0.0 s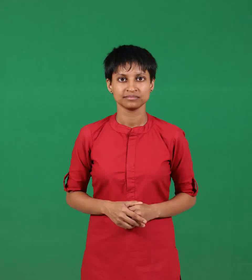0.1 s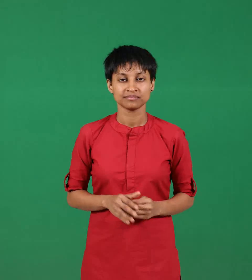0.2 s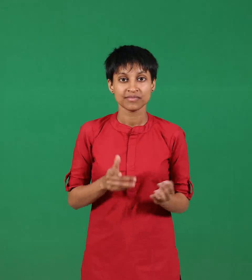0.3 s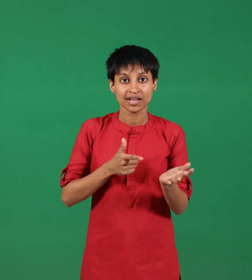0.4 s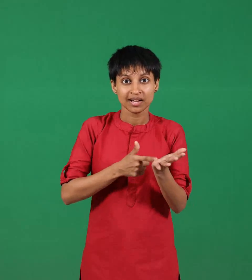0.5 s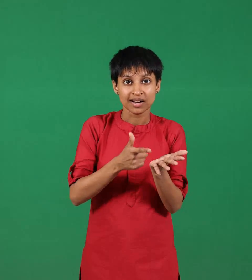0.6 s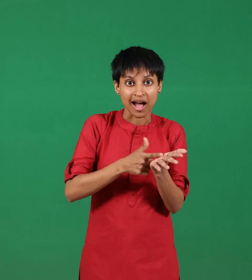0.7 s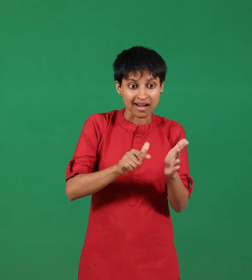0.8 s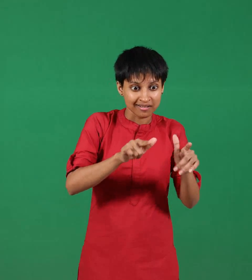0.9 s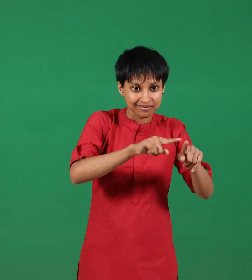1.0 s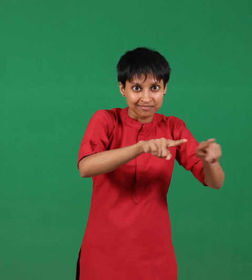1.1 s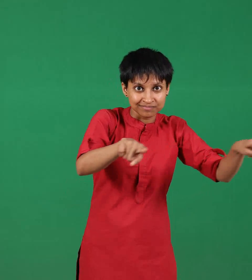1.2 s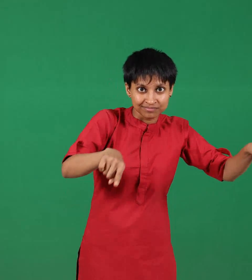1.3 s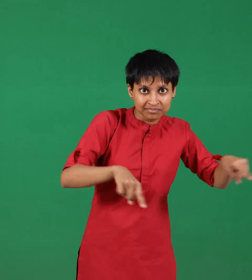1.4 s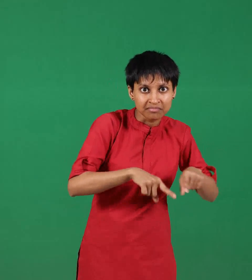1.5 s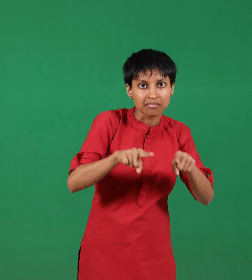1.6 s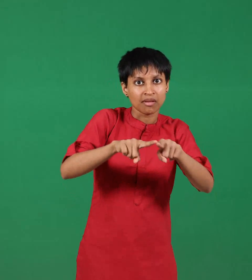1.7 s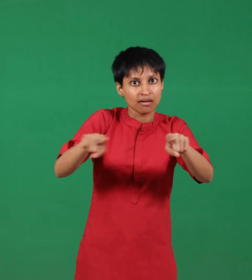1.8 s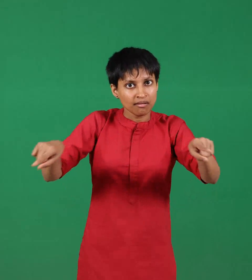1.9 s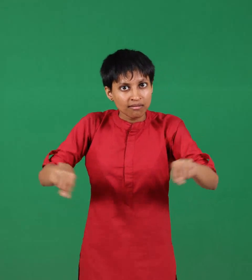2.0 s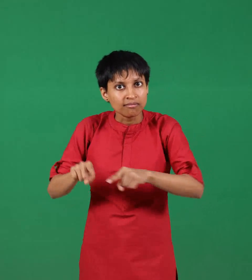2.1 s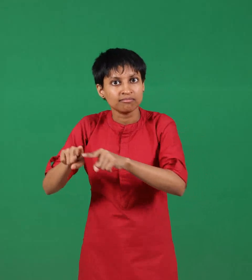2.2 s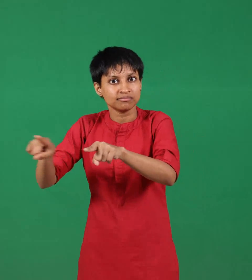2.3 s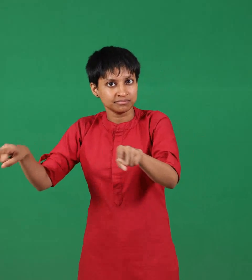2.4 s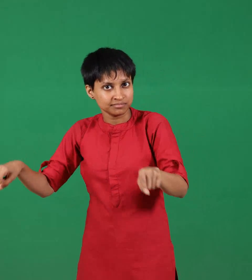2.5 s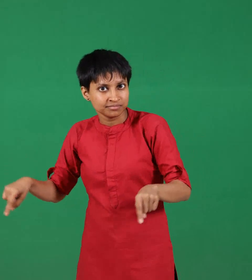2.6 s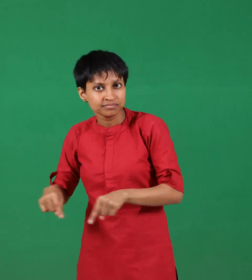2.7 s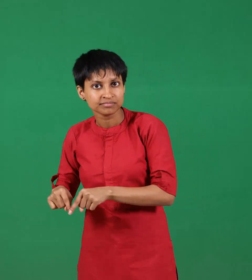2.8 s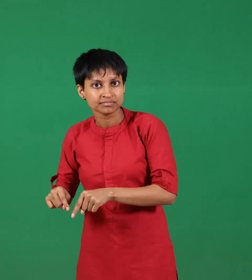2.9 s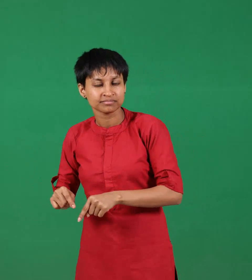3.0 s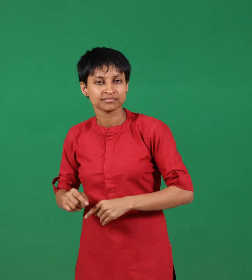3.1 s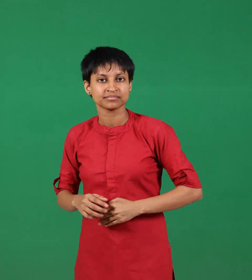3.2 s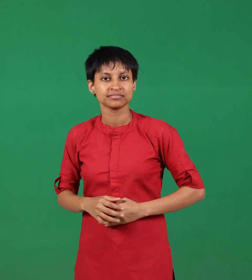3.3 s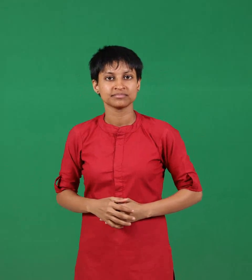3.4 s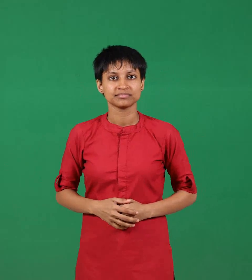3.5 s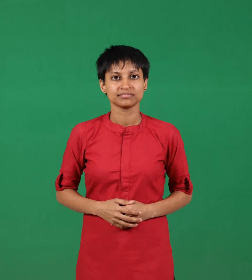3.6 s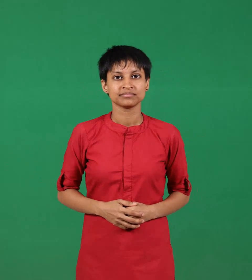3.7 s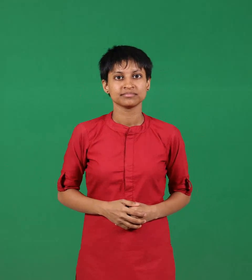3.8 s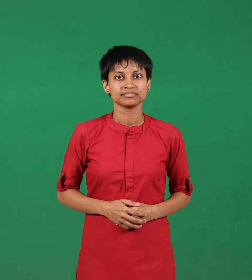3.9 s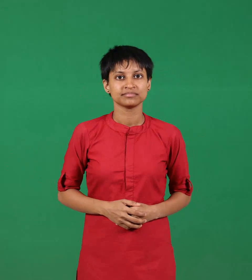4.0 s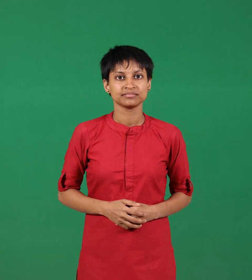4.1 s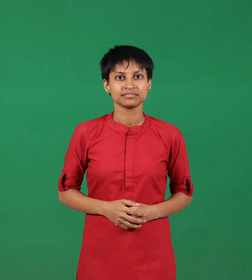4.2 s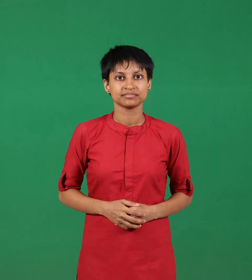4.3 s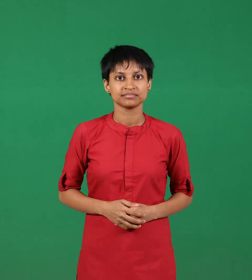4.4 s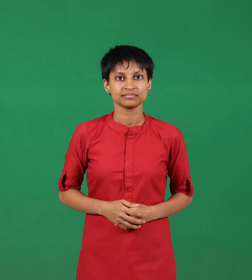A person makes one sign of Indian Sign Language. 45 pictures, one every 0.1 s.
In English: fields
